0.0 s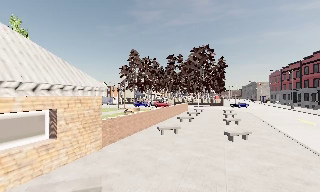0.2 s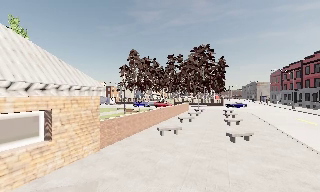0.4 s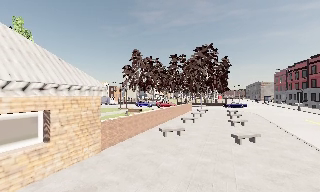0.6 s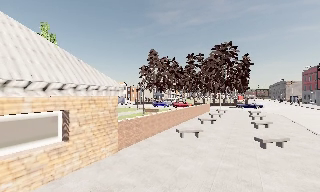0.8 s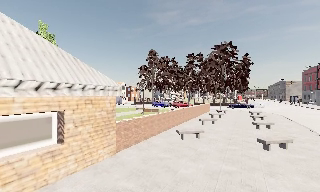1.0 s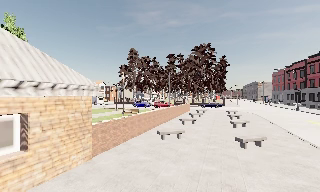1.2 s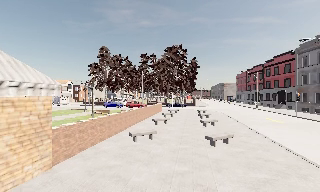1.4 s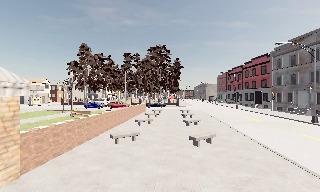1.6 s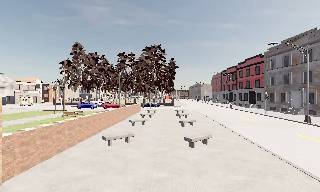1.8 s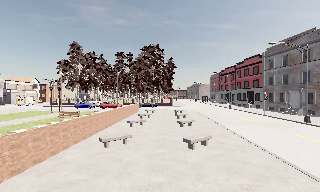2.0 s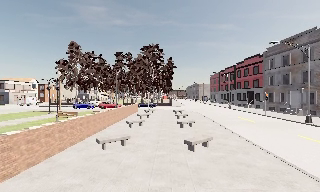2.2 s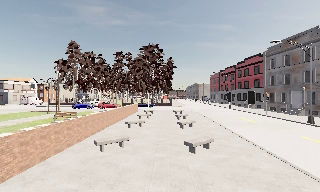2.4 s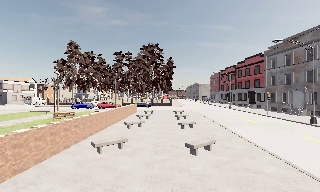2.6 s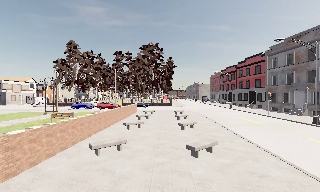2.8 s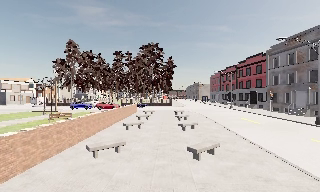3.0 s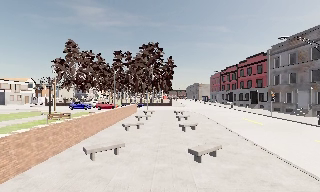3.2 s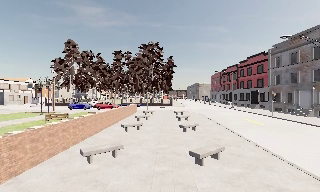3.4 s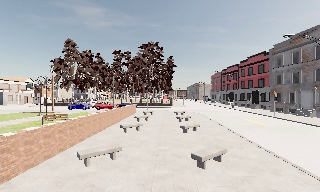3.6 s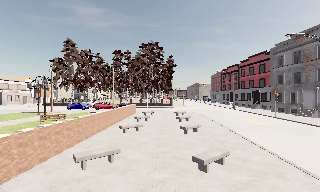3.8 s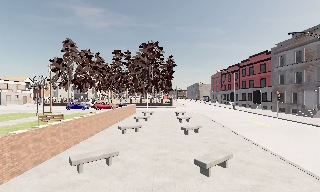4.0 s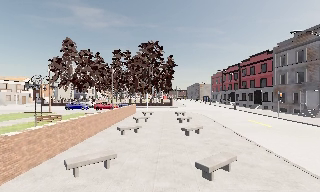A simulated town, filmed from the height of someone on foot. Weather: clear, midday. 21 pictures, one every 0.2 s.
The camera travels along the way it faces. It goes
forward.
0.0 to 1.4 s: The camera swings to its right by about 15 degrees, and the scene slides to the left. It travels forward, about 2 m, so what stands in front looms larger.
1.4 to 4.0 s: The camera travels forward, about 3.5 m, so what stands in front looms larger.
The film runs forward here.
